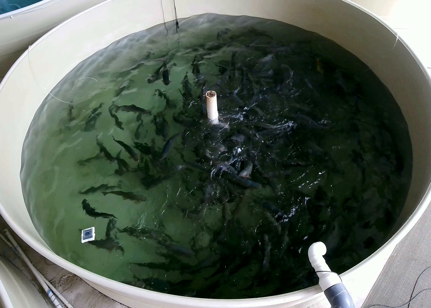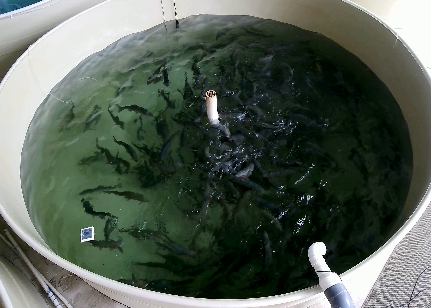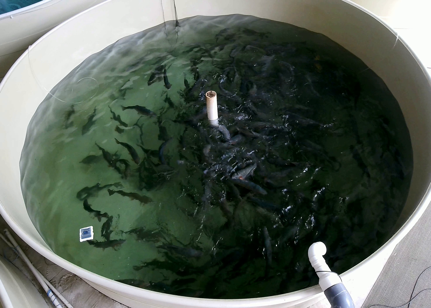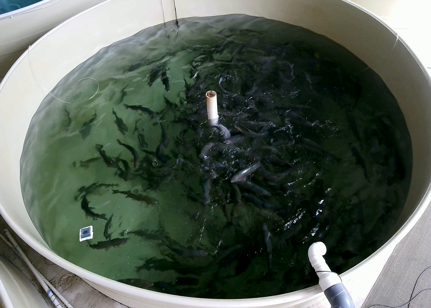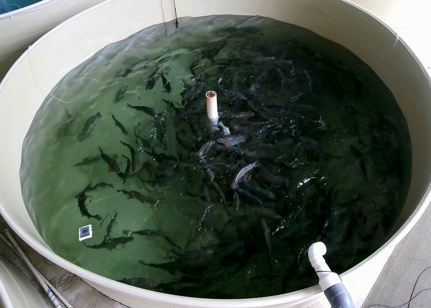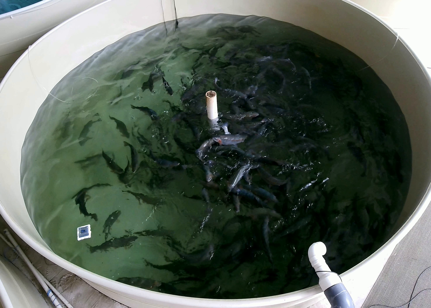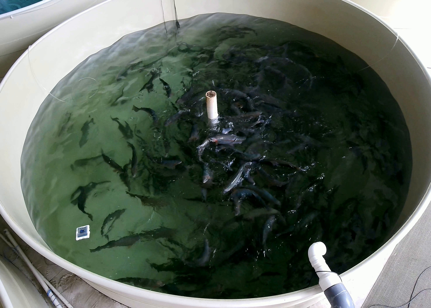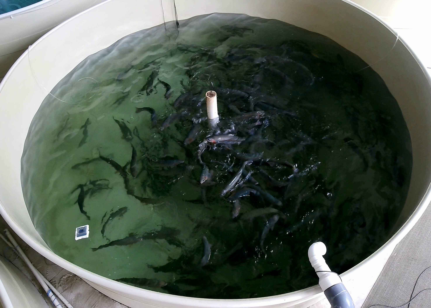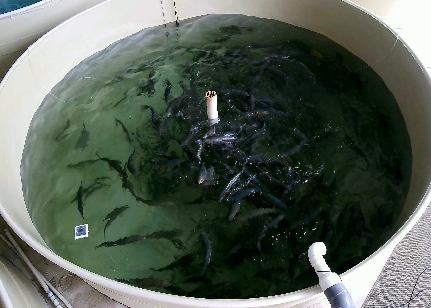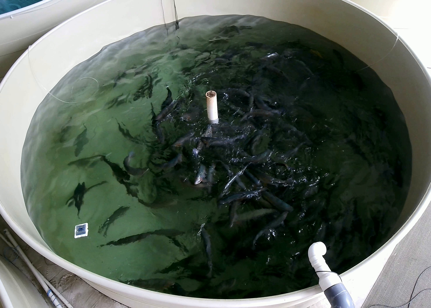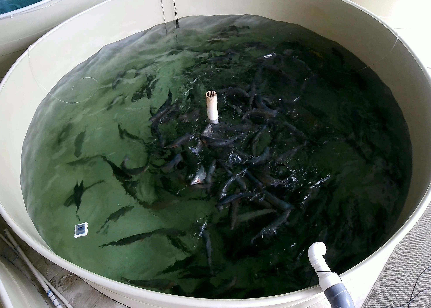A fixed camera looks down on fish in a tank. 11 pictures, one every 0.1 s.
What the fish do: Weak feeding.
